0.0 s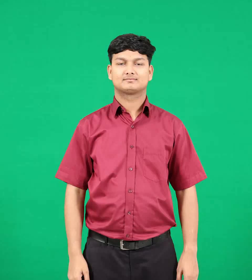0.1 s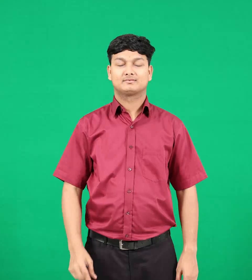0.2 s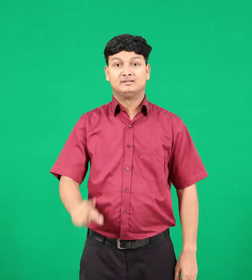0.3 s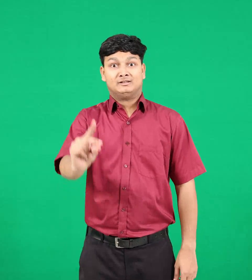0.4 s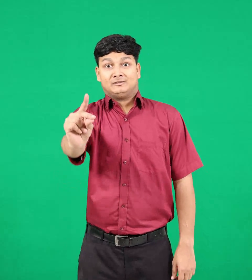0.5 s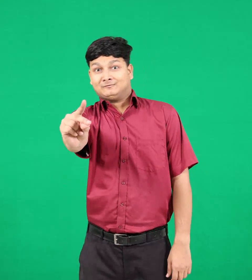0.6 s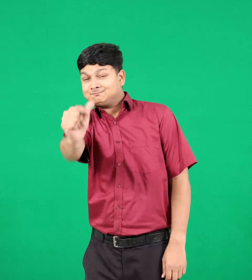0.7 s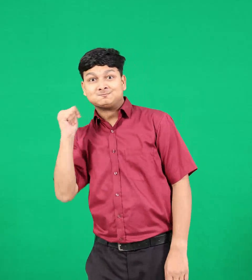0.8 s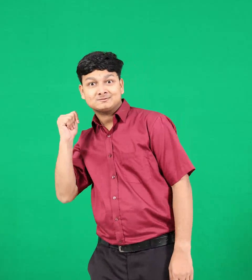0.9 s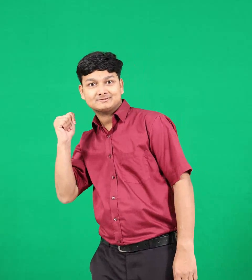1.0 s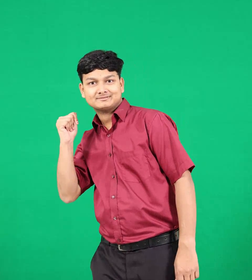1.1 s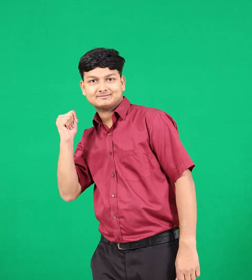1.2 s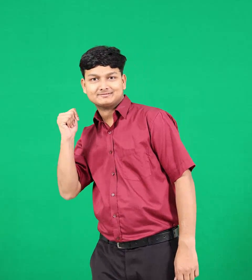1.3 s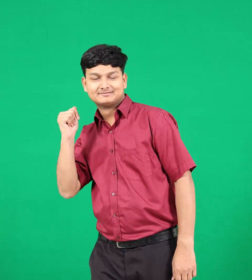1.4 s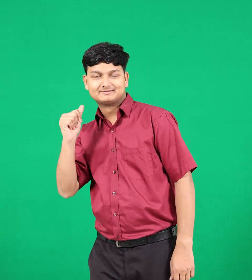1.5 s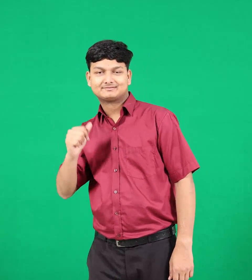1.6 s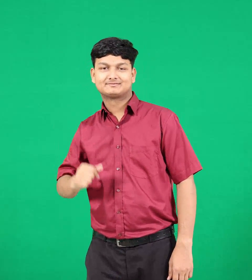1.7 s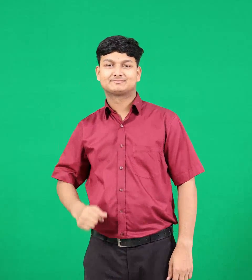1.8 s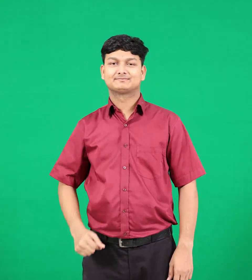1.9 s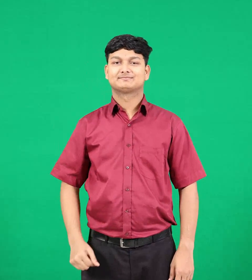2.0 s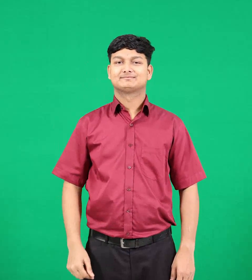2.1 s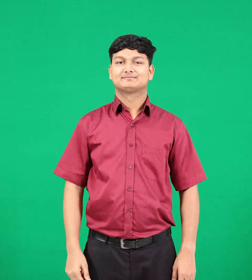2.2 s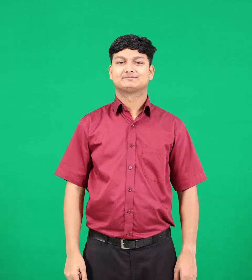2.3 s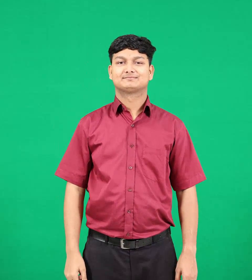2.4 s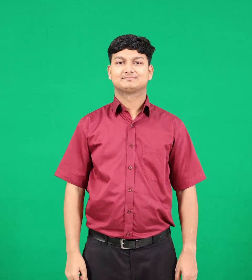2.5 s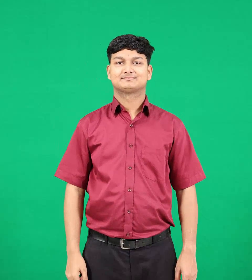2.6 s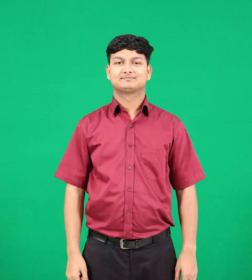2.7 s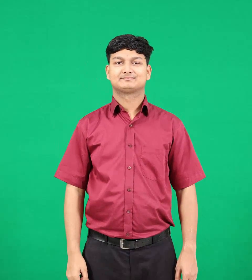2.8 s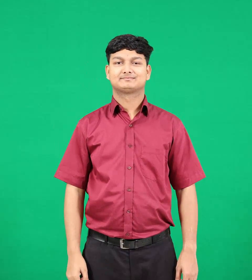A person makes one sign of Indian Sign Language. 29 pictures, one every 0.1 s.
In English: fastest
